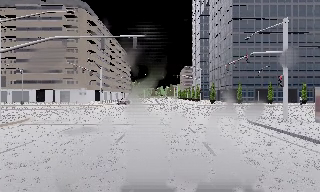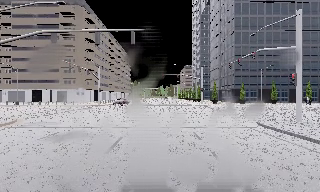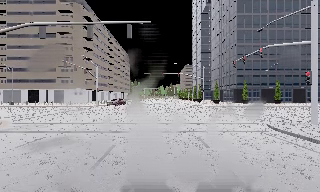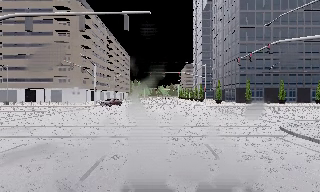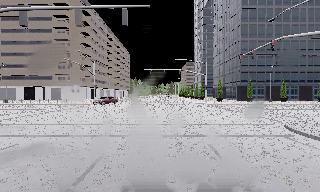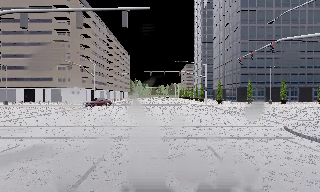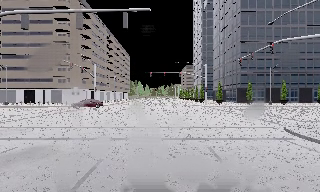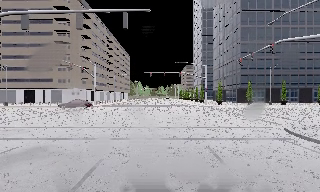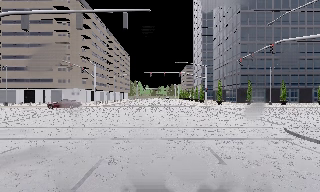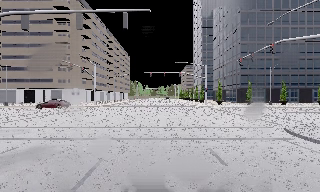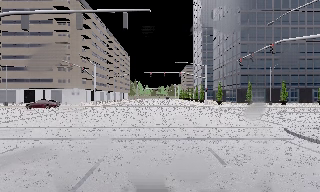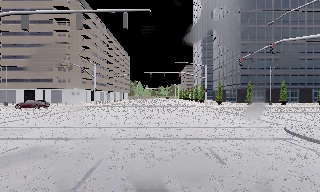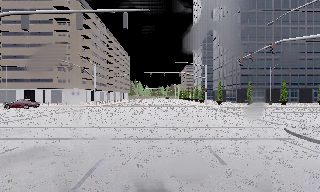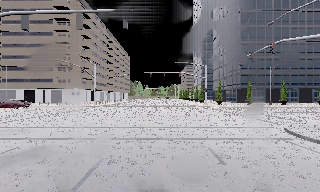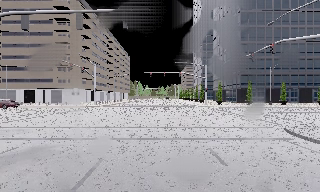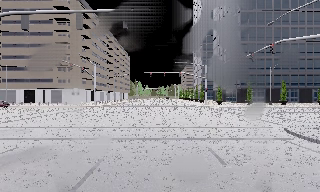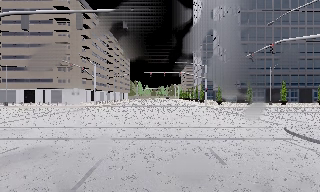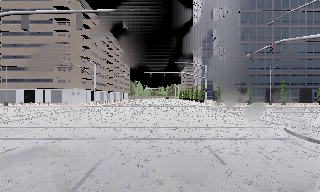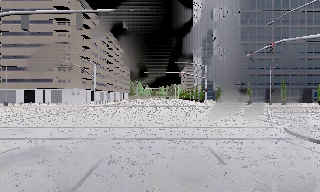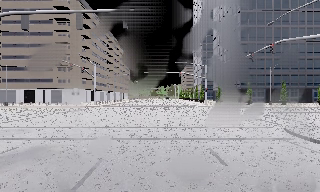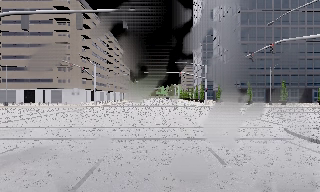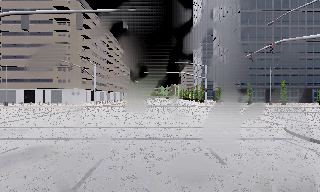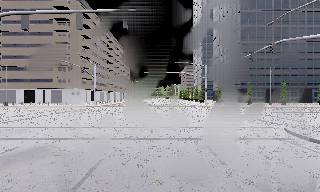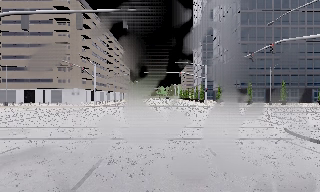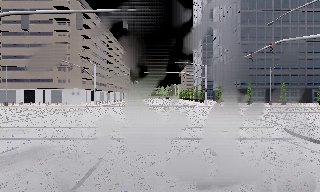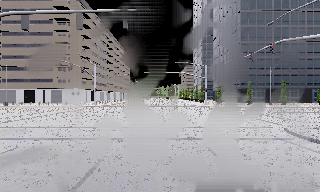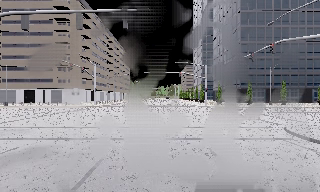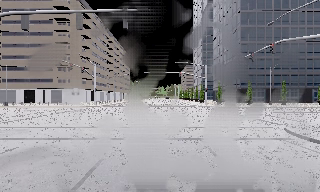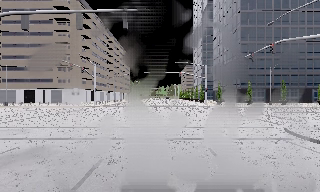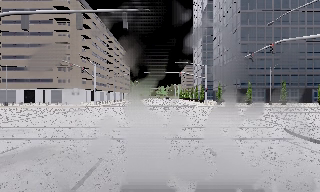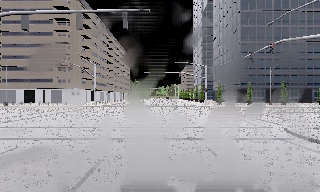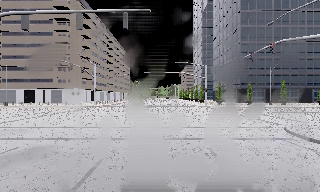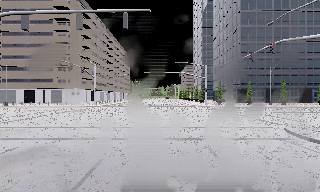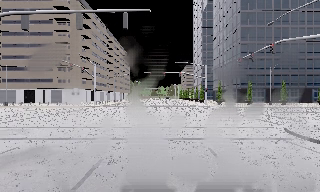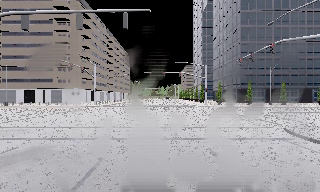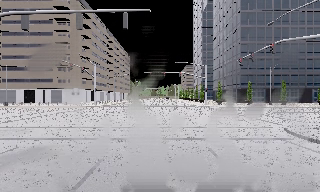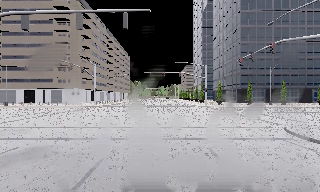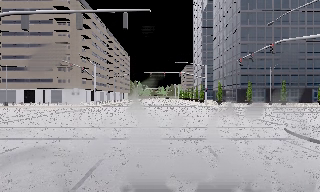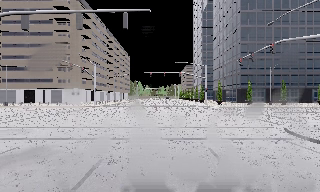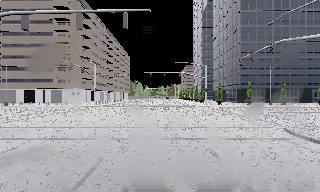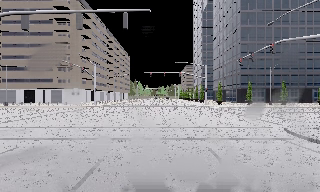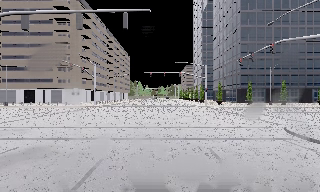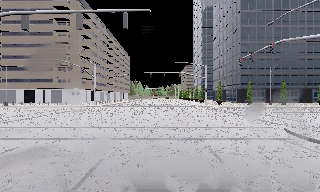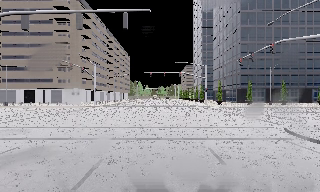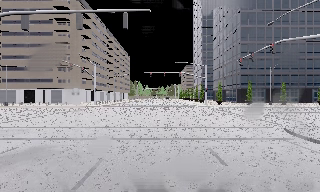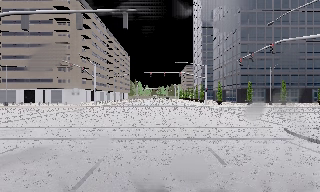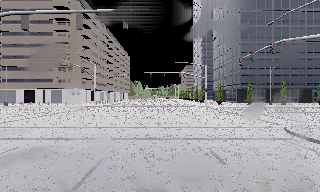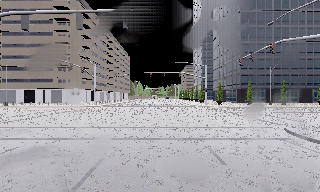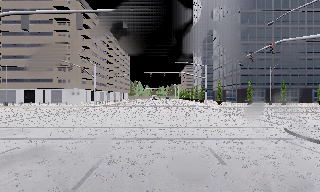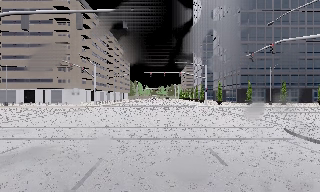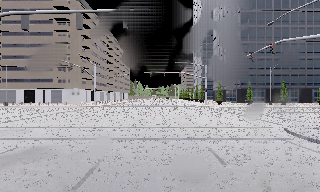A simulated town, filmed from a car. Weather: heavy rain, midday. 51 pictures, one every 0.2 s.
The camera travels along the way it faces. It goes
forward.
0.0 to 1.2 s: The camera travels forward, about 3.5 m, so what stands in front looms larger. It loses speed.
1.2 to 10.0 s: The camera keeps its place and its aim.
The film runs forward here.
